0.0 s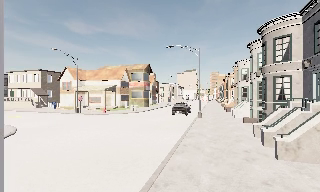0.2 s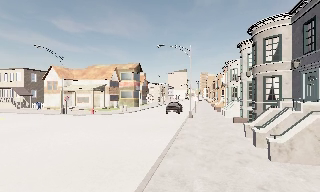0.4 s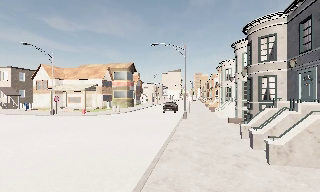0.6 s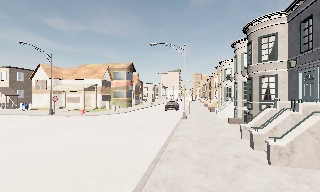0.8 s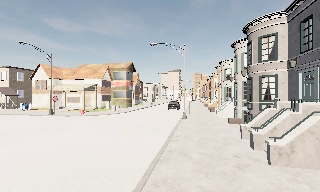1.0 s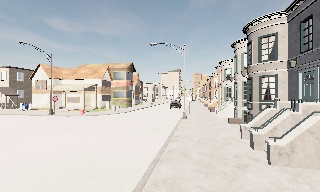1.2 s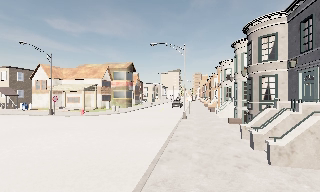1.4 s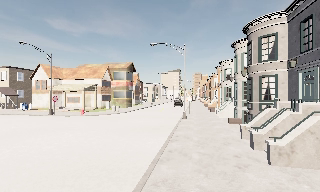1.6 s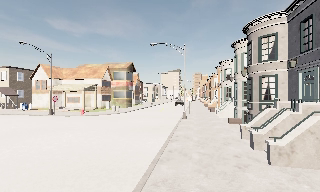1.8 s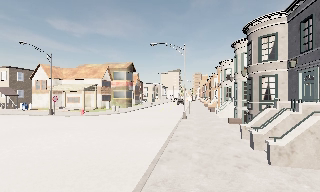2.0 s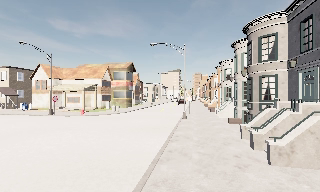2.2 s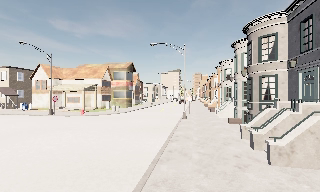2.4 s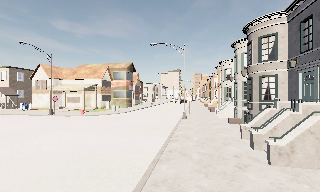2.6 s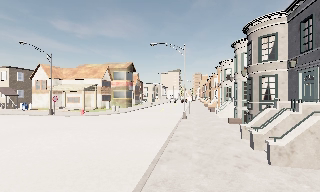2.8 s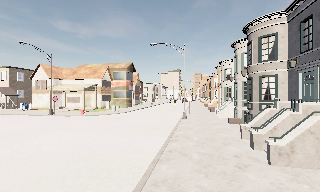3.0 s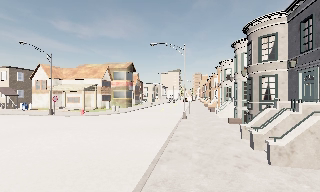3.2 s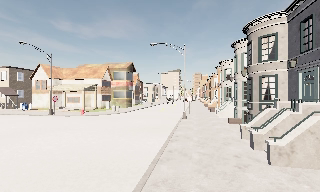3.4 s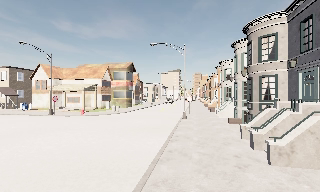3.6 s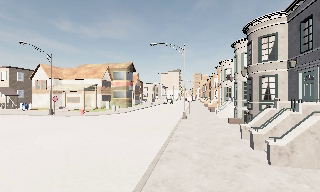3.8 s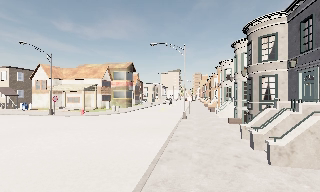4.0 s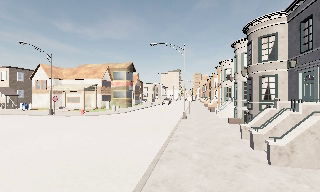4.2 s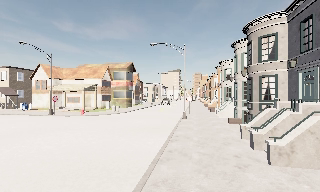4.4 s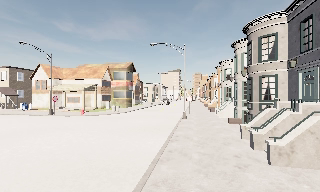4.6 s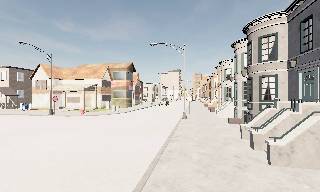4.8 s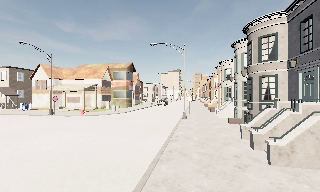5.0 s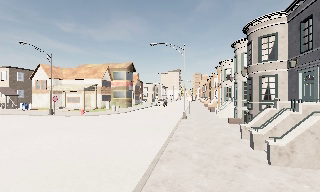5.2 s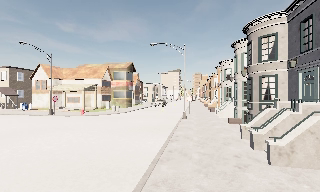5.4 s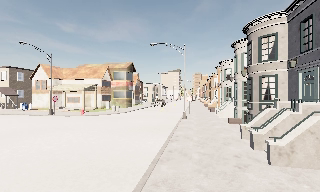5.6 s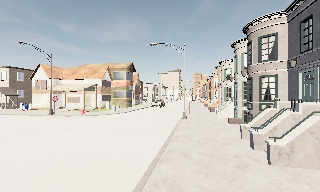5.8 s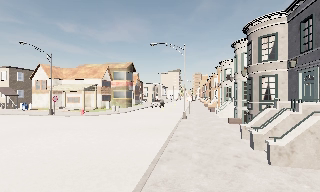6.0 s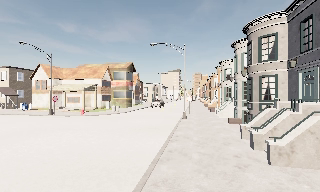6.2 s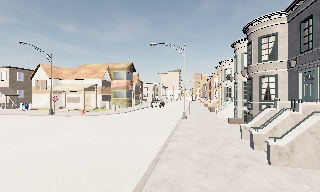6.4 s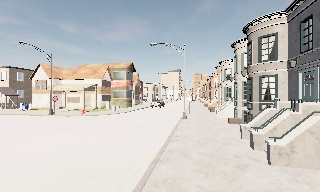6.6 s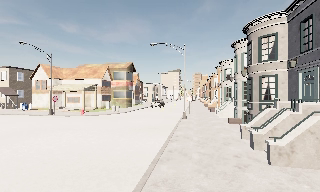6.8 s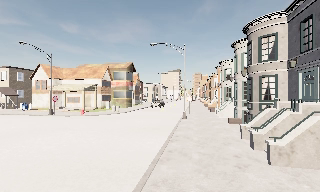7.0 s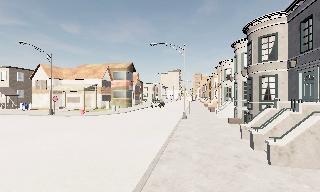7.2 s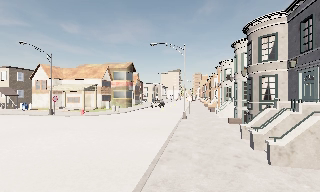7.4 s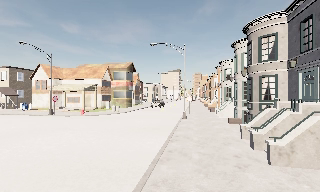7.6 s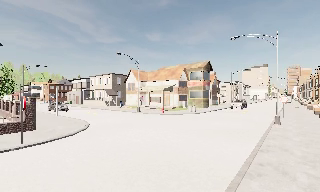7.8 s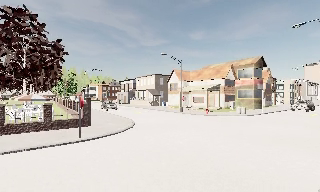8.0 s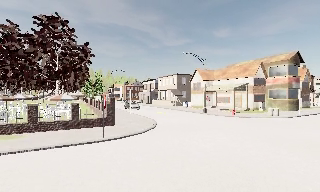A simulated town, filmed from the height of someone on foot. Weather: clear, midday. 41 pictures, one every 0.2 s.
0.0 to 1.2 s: The camera travels forward, about 1 m, so what stands in front looms larger. It loses speed.
1.2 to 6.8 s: The camera keeps its place and its aim.
6.8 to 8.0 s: The camera swings to its left by about 50 degrees, and the scene slides to the right. It travels forward, about 1 m. It gains speed.
The film runs forward here.
